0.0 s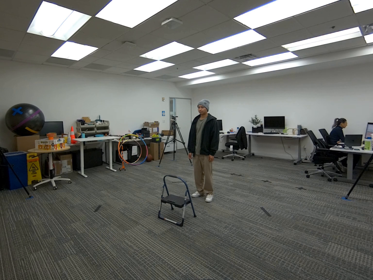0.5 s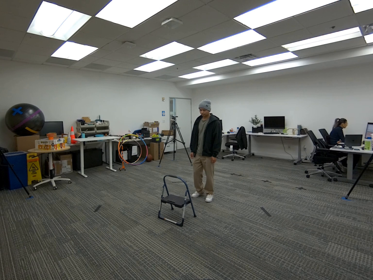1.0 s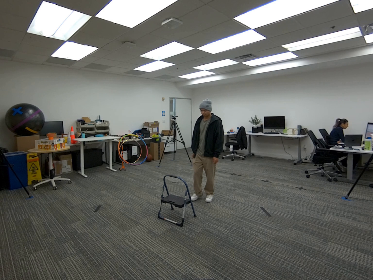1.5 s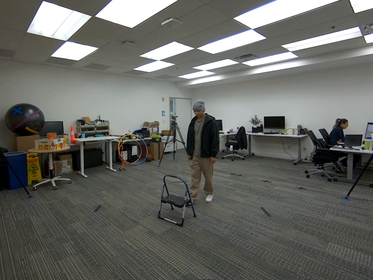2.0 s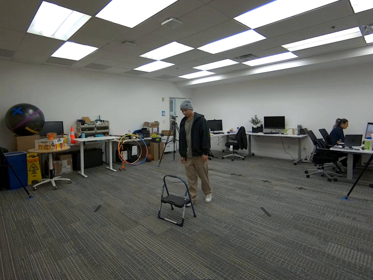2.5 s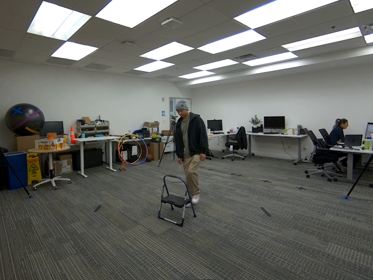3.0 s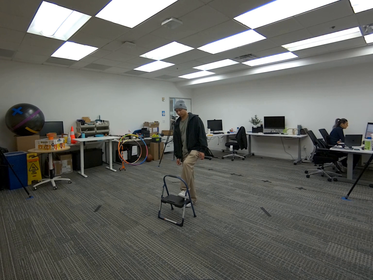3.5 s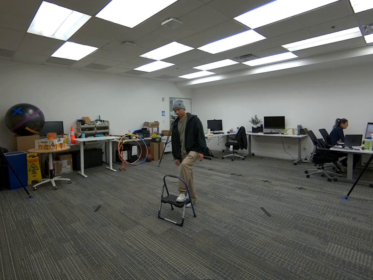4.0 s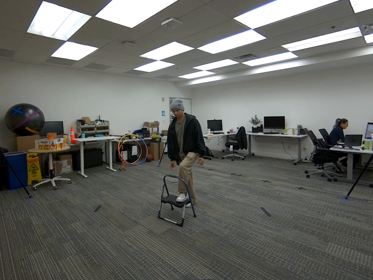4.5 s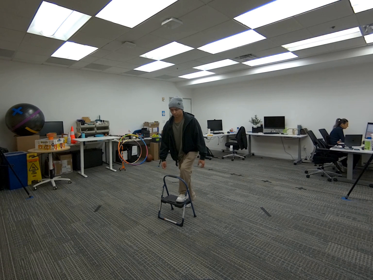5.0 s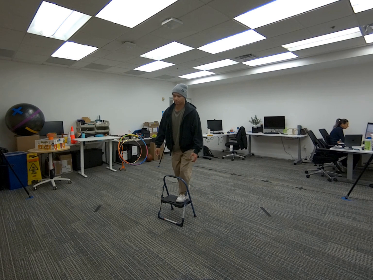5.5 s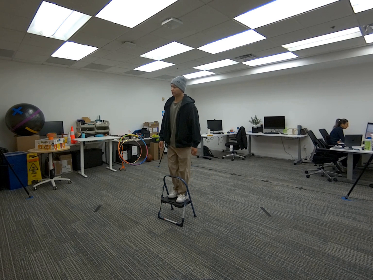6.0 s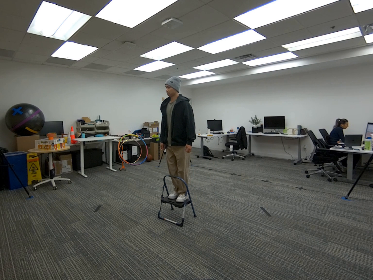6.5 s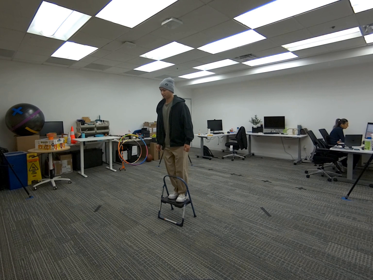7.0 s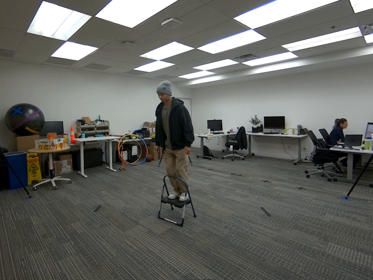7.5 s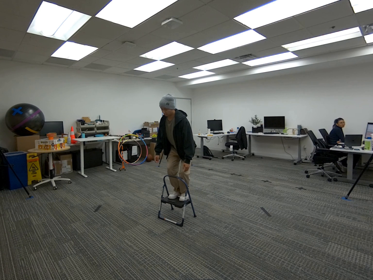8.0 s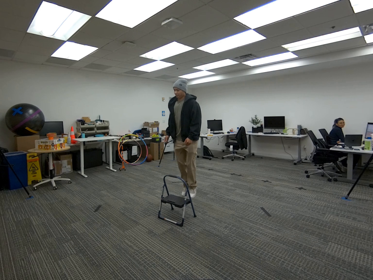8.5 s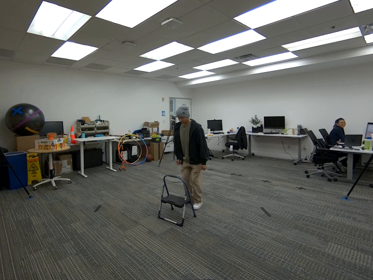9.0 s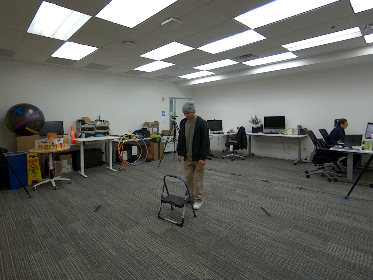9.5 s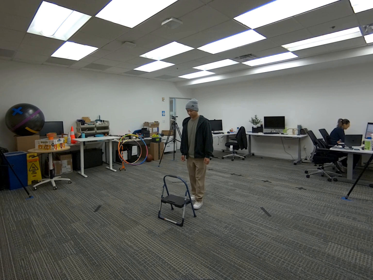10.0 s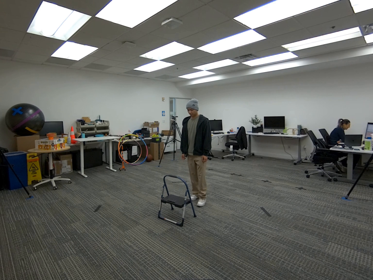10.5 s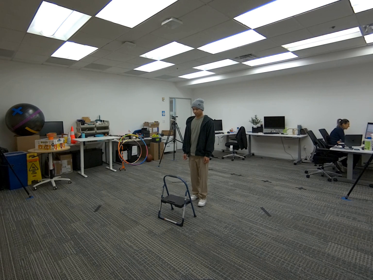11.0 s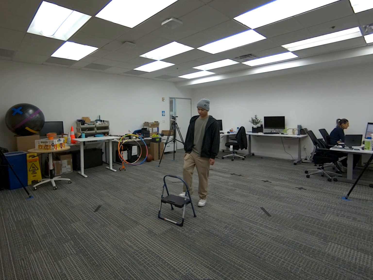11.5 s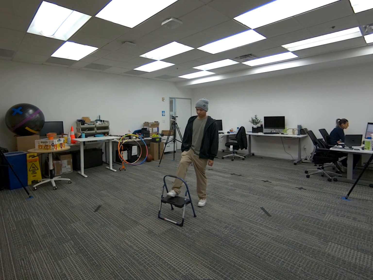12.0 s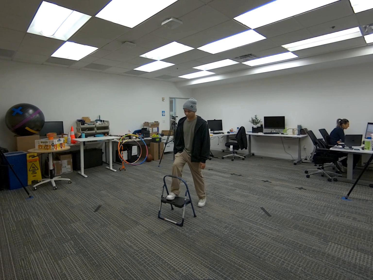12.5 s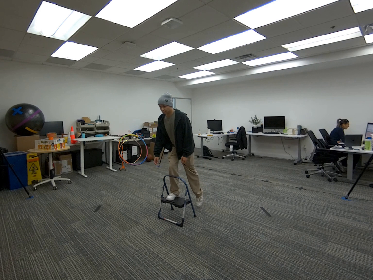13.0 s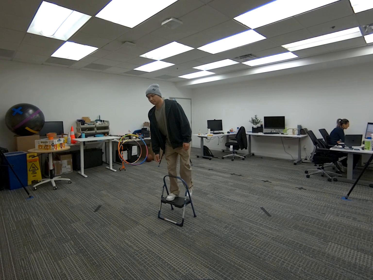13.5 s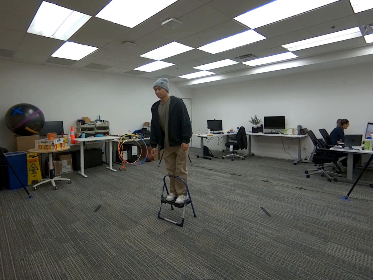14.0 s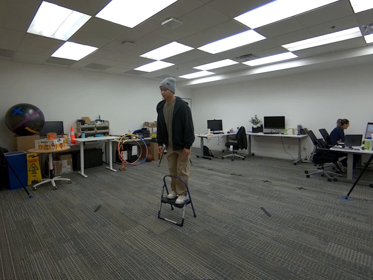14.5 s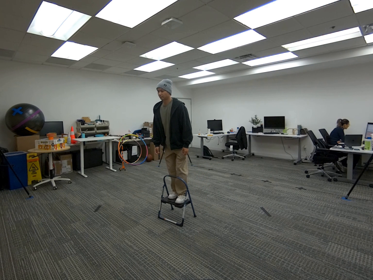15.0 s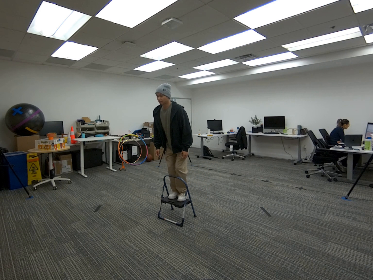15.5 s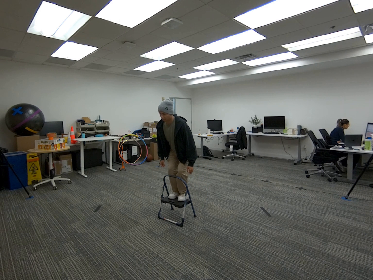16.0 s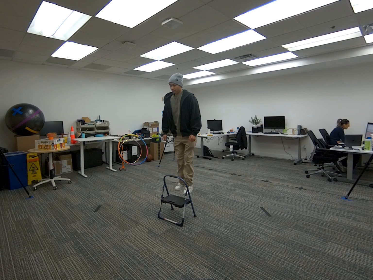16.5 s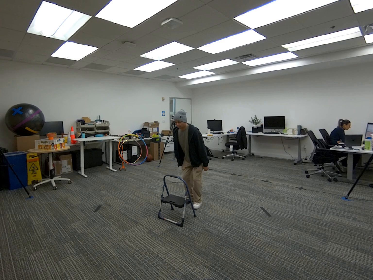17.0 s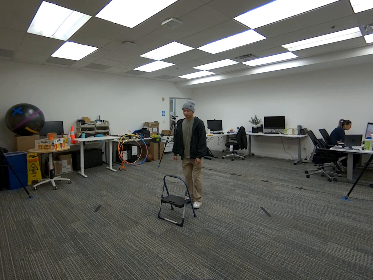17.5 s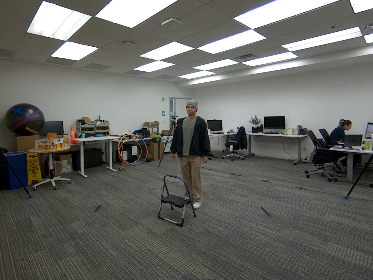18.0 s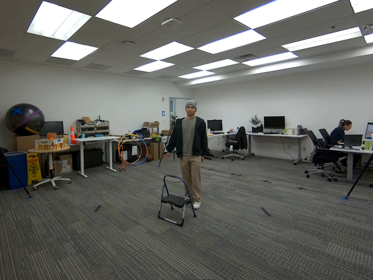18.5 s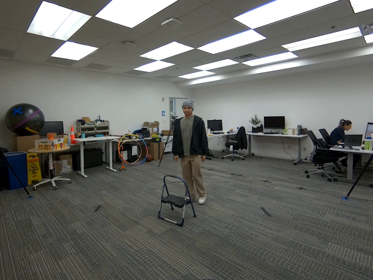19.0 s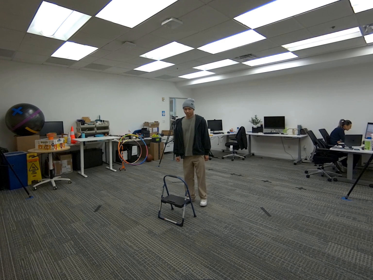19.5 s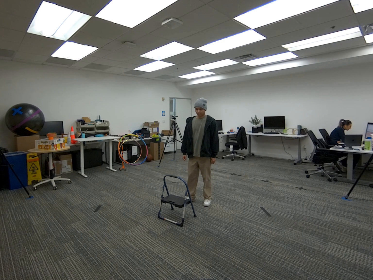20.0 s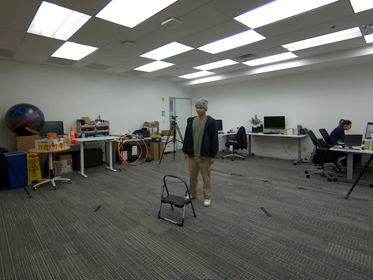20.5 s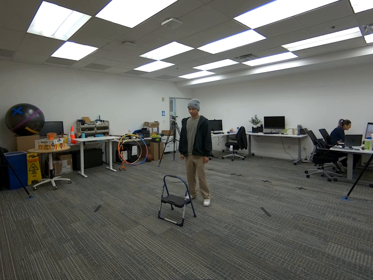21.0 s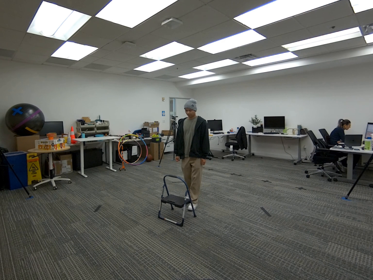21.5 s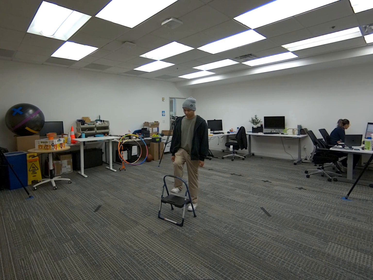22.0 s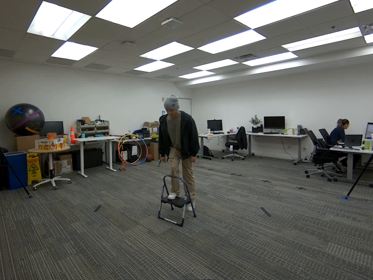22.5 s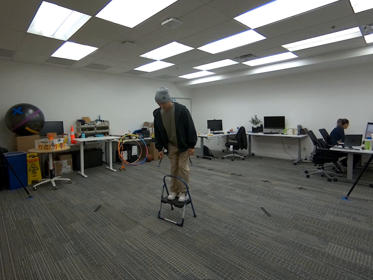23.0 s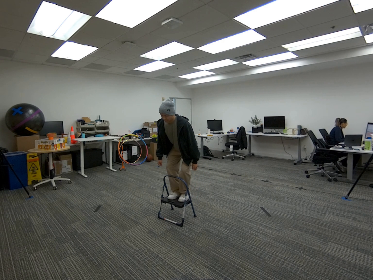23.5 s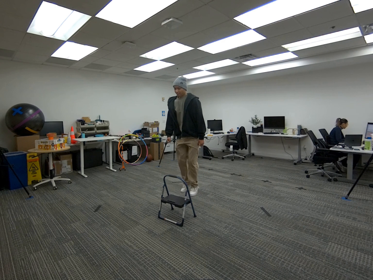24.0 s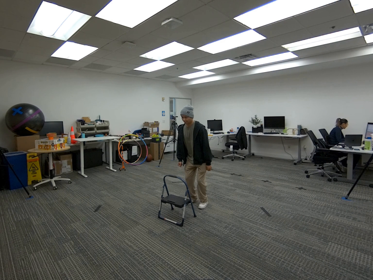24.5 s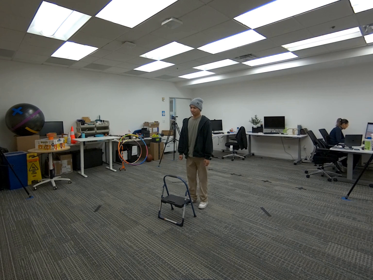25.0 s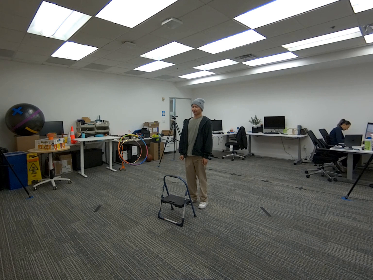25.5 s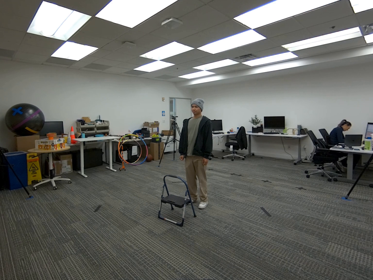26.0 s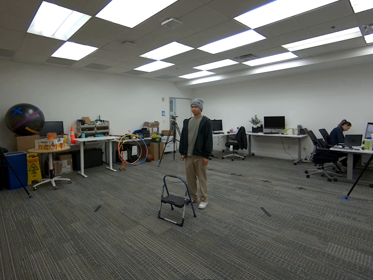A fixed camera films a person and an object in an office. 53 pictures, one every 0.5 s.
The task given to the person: Walk over to the step ladder and step onto the step ladder with both feet and jump off the step ladder.
